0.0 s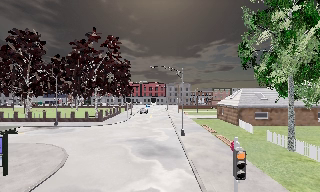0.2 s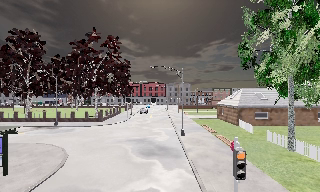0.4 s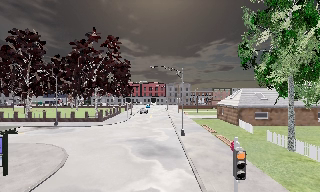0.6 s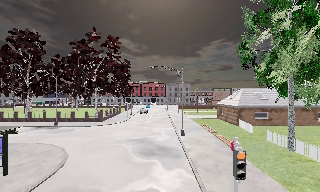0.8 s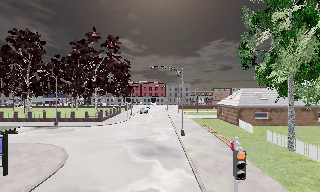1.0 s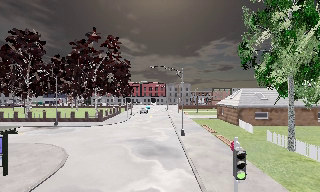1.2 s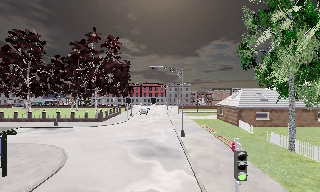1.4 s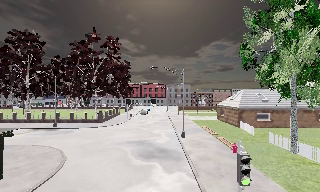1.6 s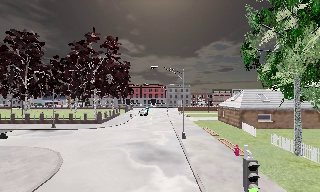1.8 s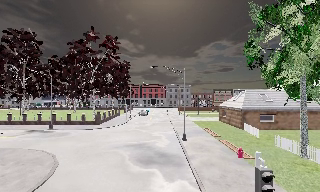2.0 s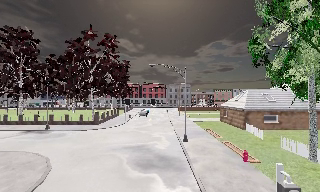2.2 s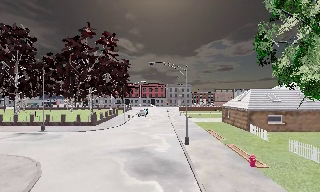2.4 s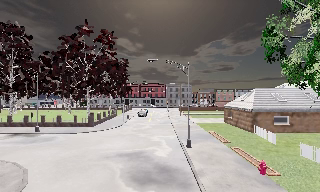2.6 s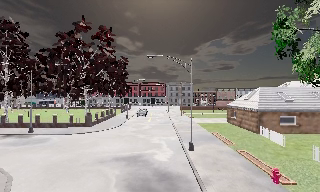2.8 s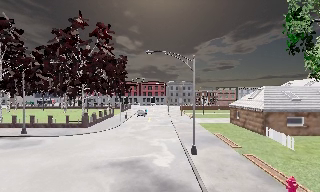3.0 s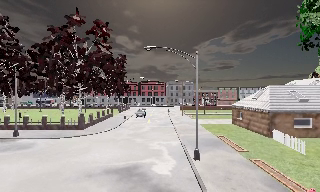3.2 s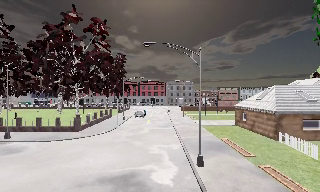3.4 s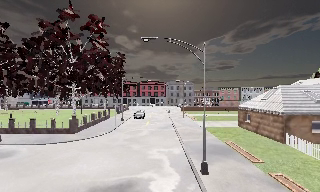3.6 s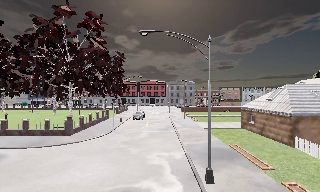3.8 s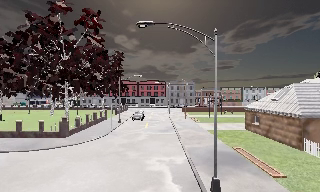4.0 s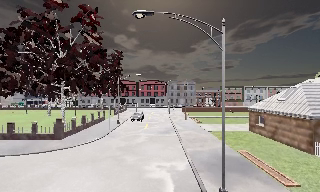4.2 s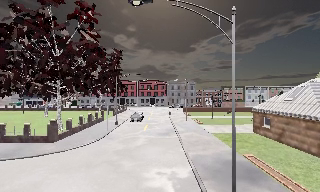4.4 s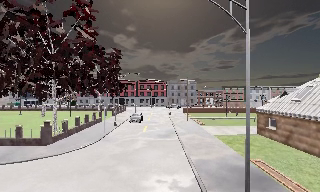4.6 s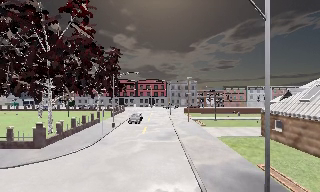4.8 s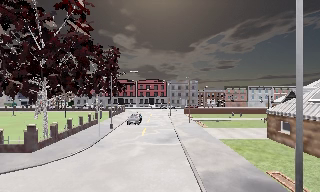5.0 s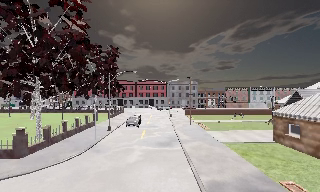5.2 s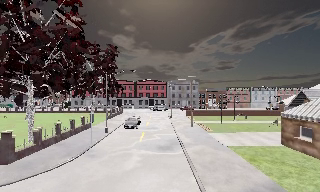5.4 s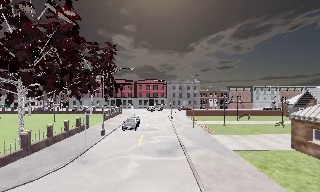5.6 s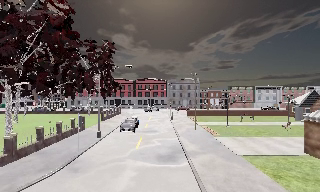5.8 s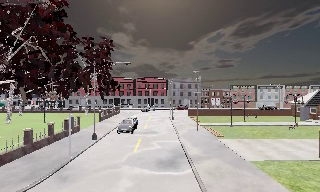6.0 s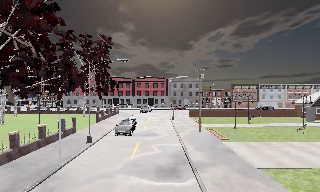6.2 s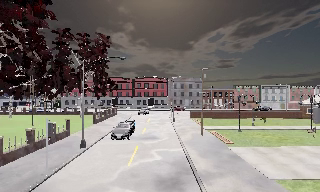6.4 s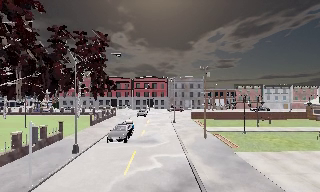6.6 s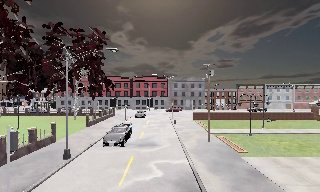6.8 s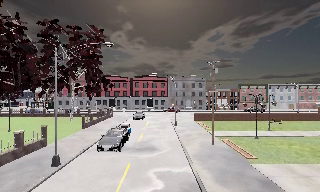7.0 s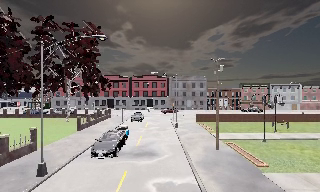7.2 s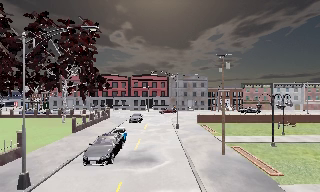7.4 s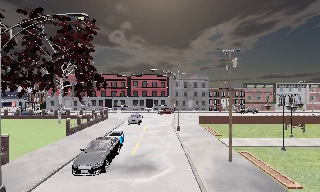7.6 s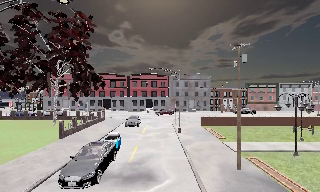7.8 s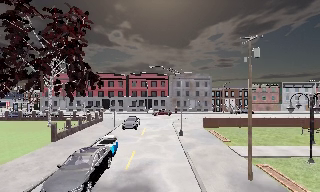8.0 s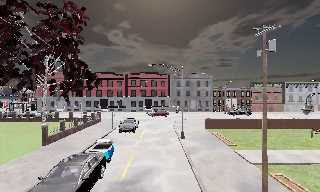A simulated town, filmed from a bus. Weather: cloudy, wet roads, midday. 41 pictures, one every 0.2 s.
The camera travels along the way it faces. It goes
forward.
0.0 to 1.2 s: The camera keeps its place and its aim.
1.2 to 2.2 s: The camera travels forward, about 2.5 m, so what stands in front looms larger. It gains speed.
2.2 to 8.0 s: The camera travels forward, about 30 m, so what stands in front looms larger.
The film runs forward here.
